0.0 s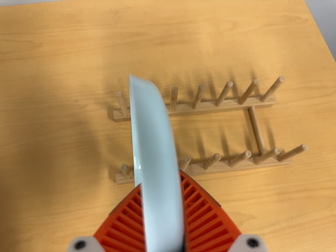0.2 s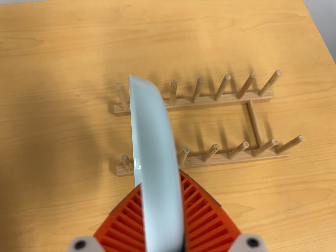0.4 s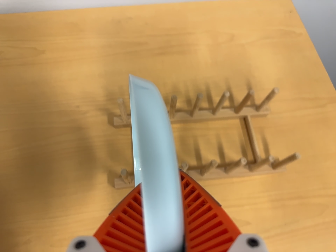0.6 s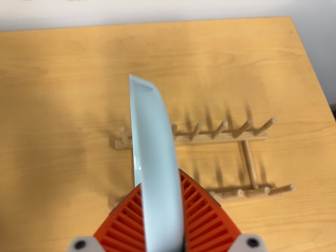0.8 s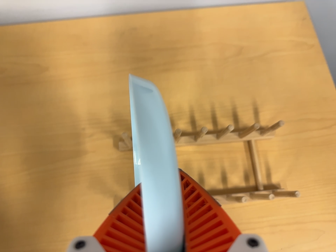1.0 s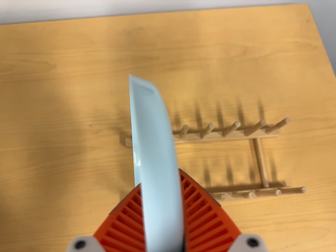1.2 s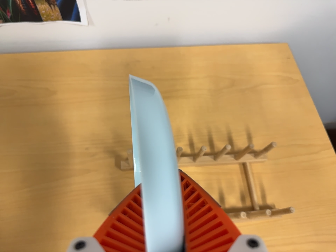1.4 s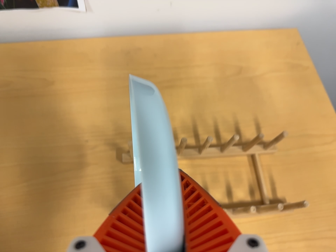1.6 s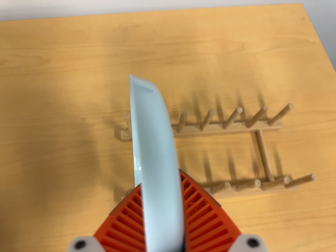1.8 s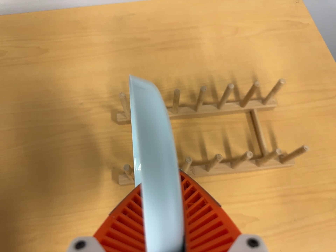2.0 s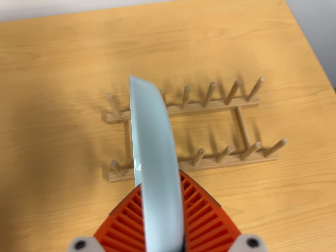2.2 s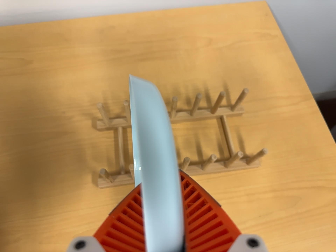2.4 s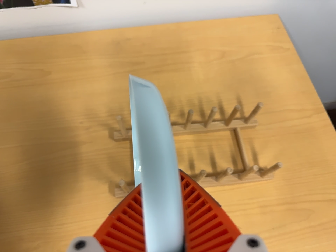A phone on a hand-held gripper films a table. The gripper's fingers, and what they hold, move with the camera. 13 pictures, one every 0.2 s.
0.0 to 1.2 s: The camera travels toward the top of its view and backward, about 8 cm, so close, fixed things drift downward.
1.2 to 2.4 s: The camera travels toward the bottom of its view, about 7 cm, so close, fixed things drift upward.
The film runs backward here.
